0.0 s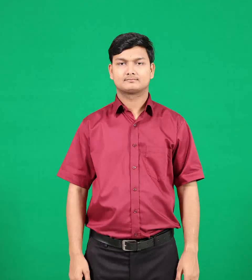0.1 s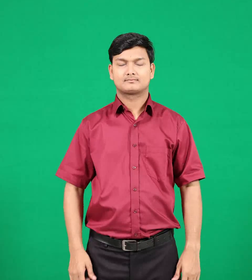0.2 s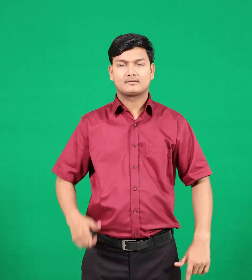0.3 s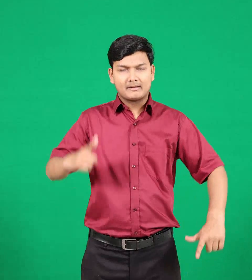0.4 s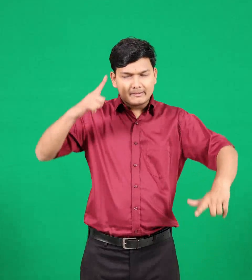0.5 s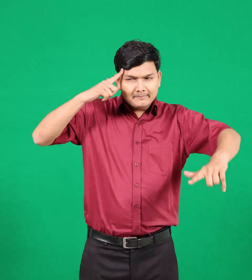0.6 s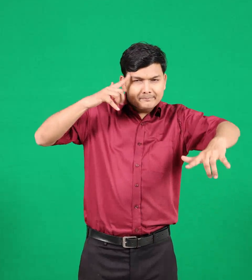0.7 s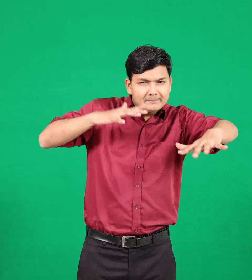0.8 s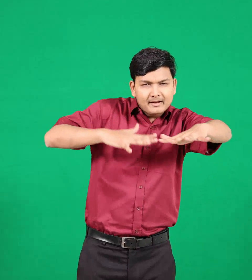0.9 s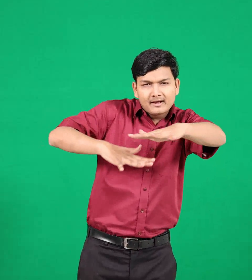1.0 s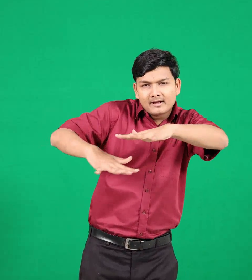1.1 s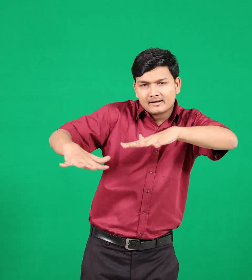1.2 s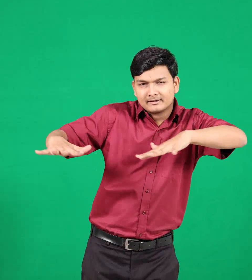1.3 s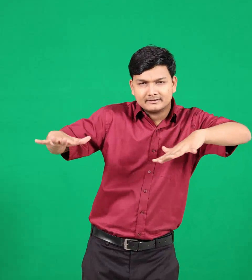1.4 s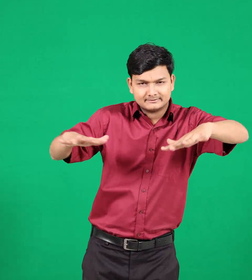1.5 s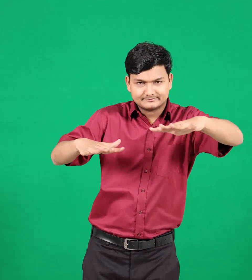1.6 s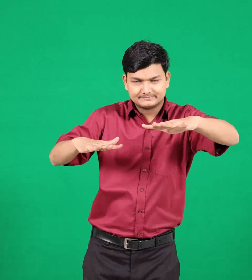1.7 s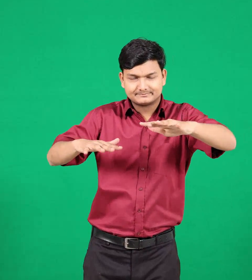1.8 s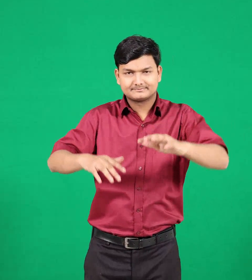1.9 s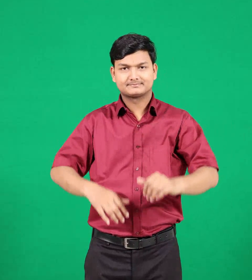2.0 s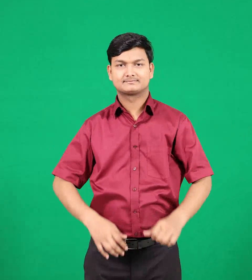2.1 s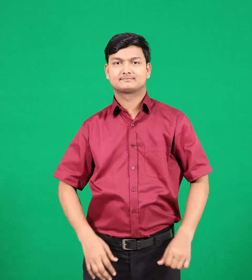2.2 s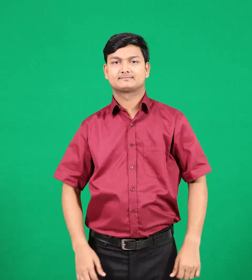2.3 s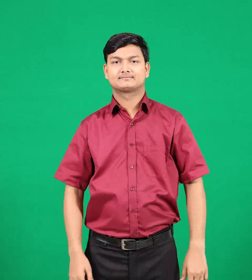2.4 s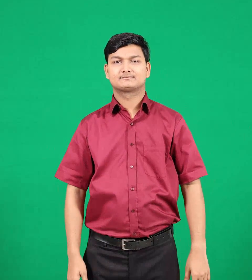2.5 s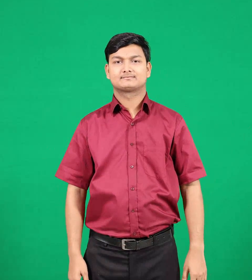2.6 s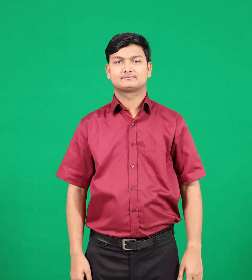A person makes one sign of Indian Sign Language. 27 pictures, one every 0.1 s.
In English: plan
